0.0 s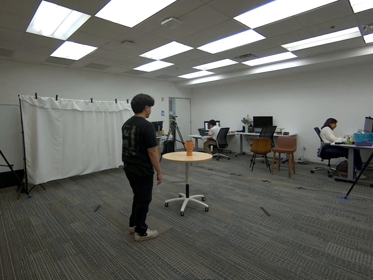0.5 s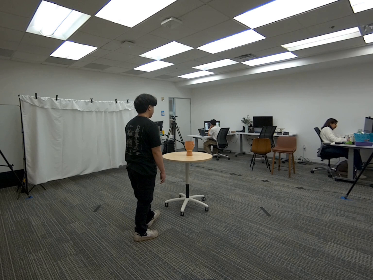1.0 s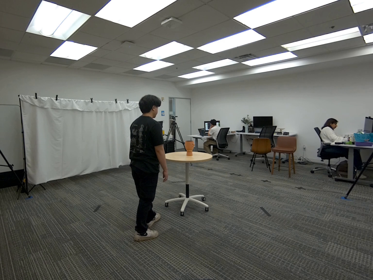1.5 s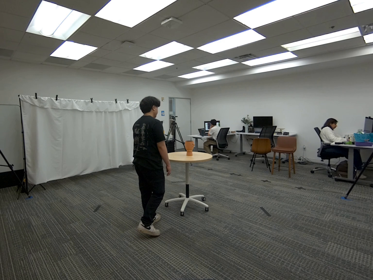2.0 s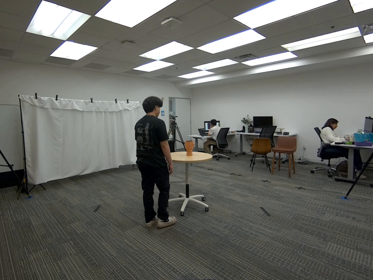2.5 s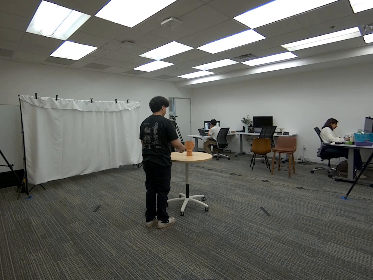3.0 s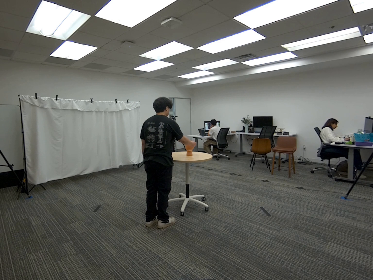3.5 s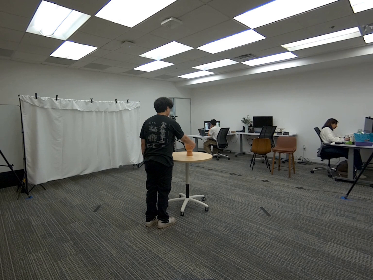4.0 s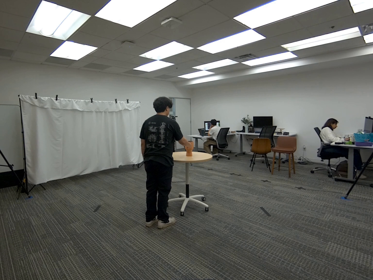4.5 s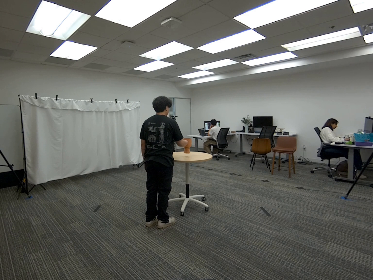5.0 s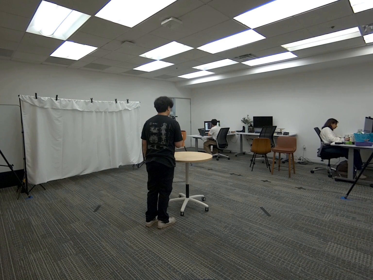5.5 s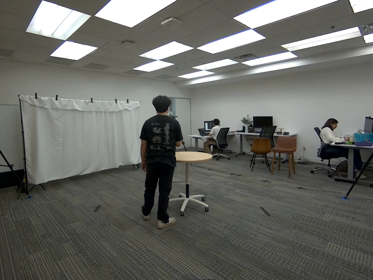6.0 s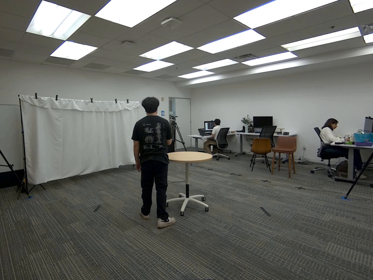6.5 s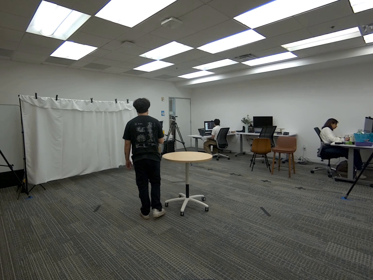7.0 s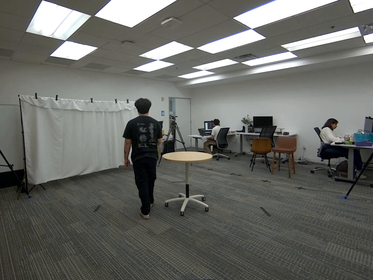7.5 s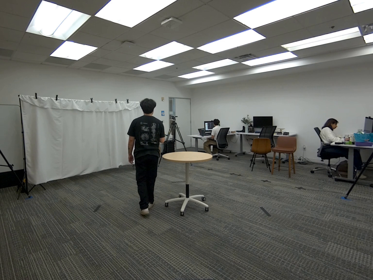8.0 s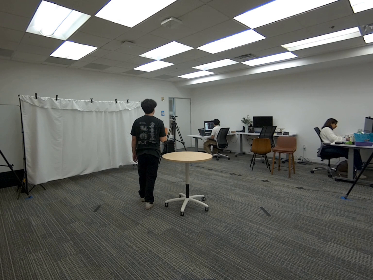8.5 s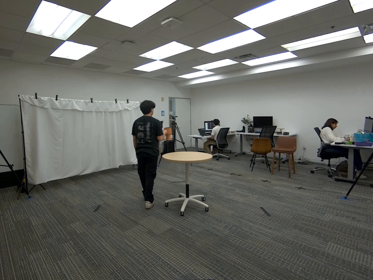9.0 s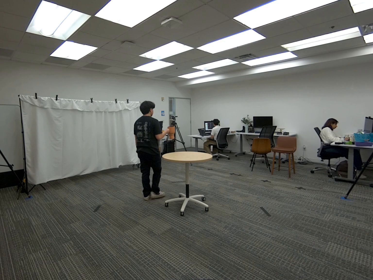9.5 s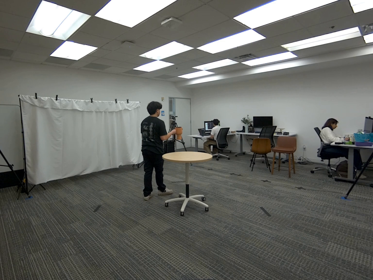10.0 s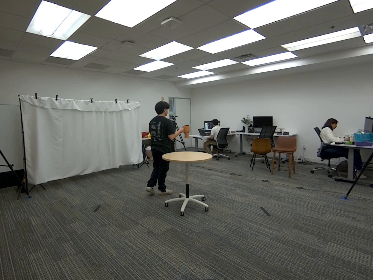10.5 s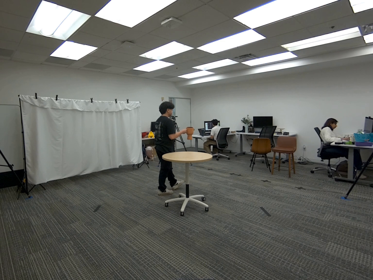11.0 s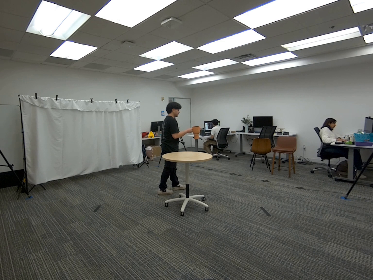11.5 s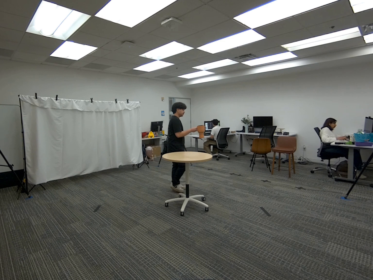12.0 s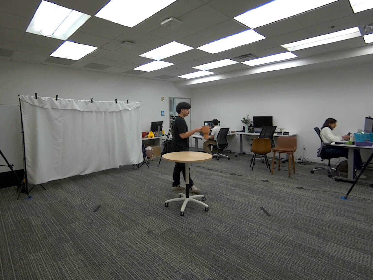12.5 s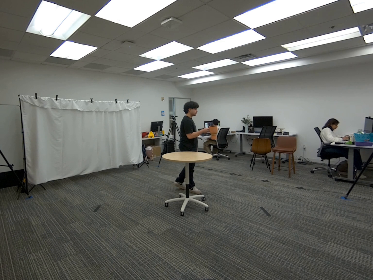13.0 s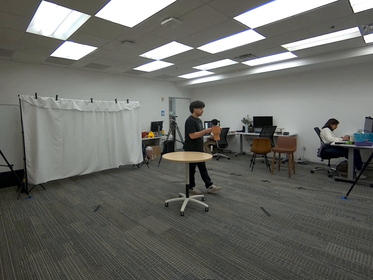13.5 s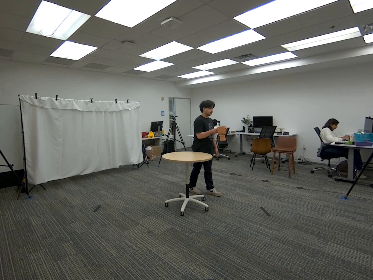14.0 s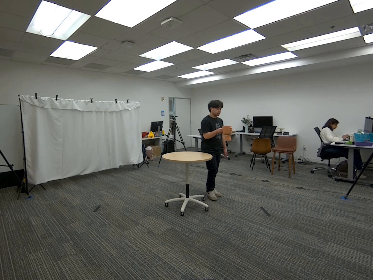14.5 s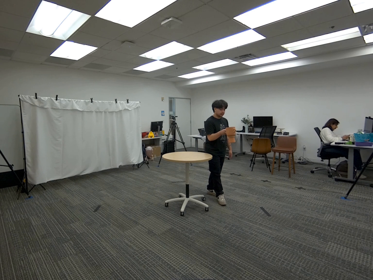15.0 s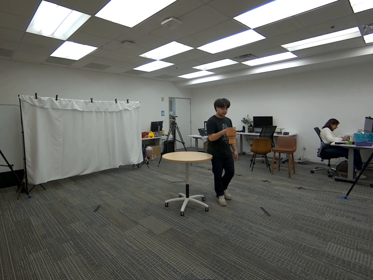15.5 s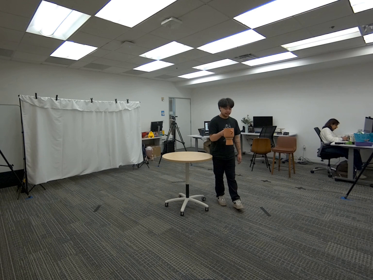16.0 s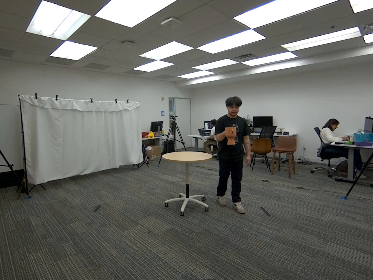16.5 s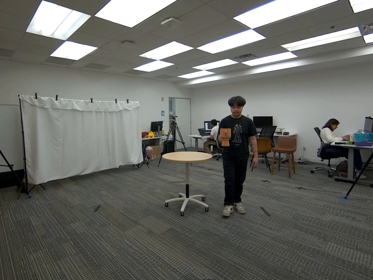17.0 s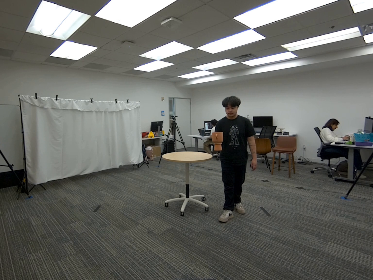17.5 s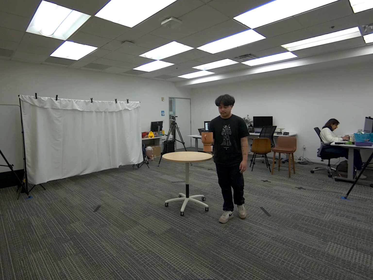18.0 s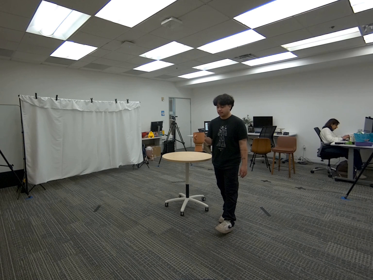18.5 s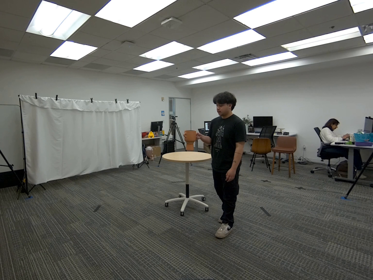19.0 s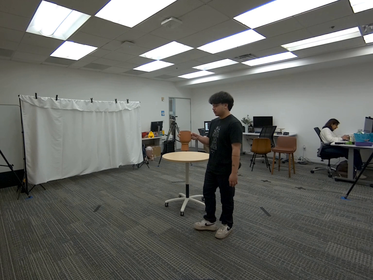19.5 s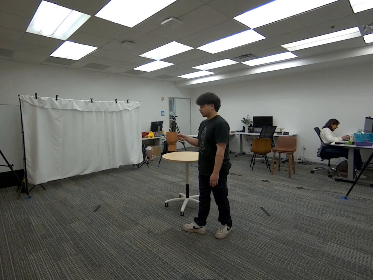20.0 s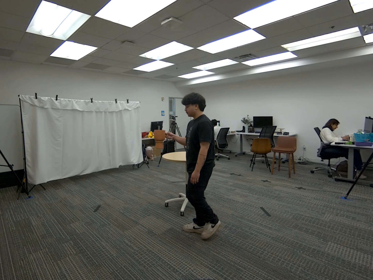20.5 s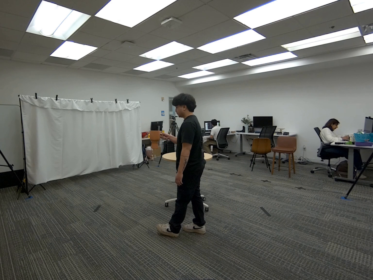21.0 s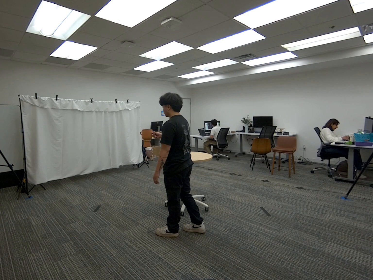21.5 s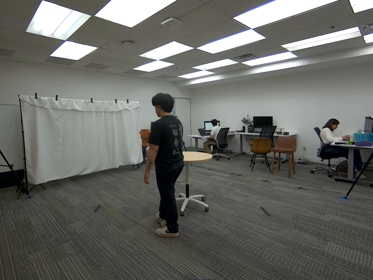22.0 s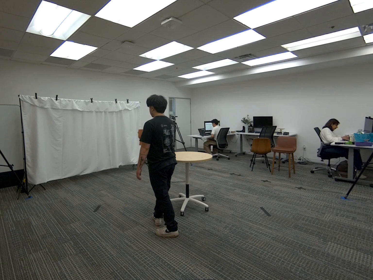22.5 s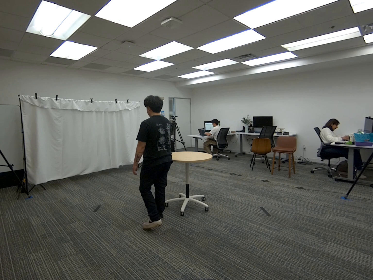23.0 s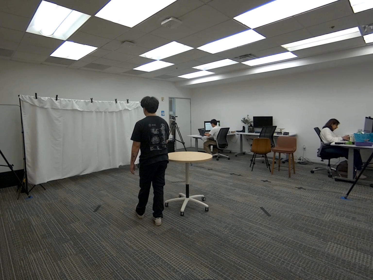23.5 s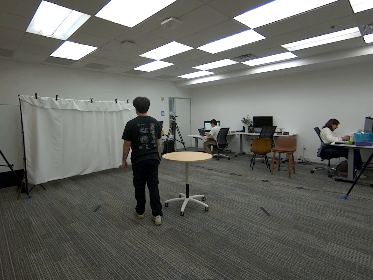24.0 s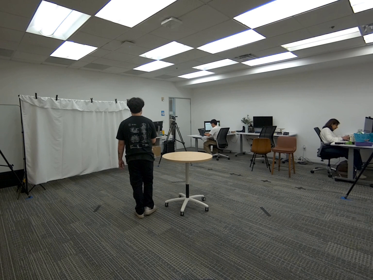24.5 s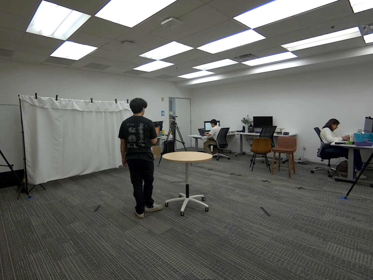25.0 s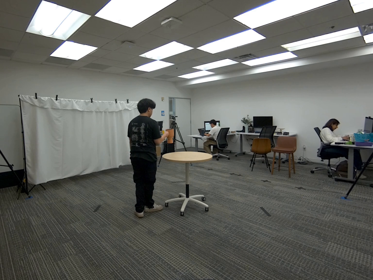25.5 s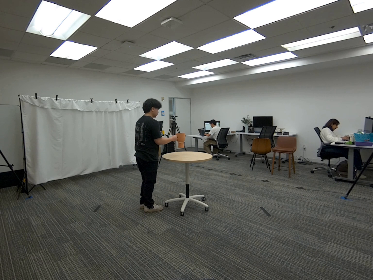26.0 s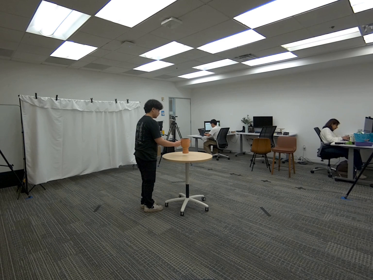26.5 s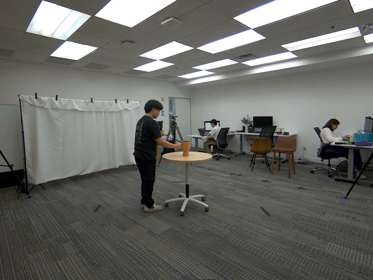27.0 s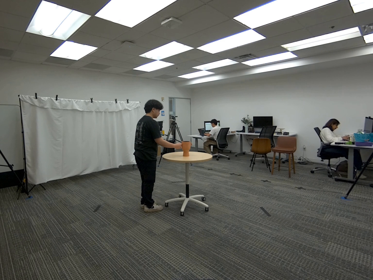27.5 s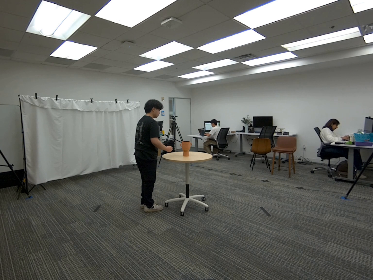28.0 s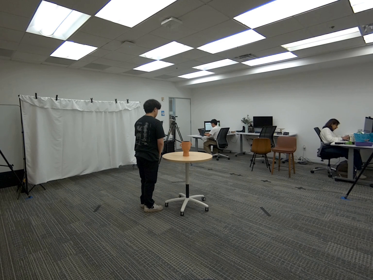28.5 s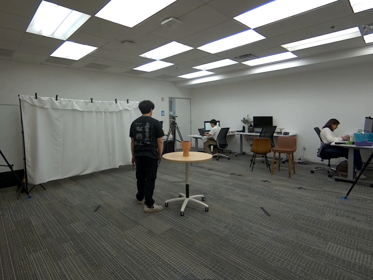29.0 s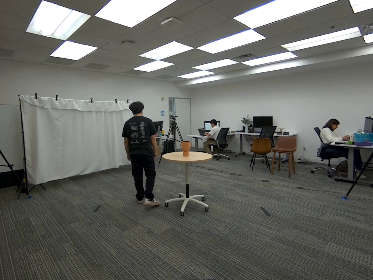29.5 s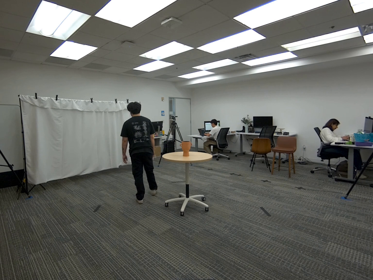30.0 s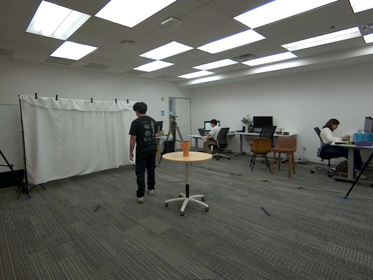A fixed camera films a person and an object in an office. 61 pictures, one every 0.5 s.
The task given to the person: Walk over to the ceramic vase on the round table and pick up the ceramic vase using your right hand from one of the handles and walk within the bounding area holding the ceramic vase infront of you. Place on the round table when complete.
